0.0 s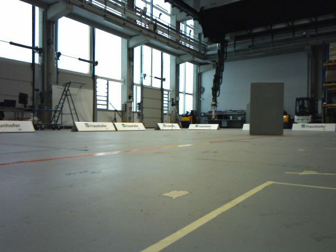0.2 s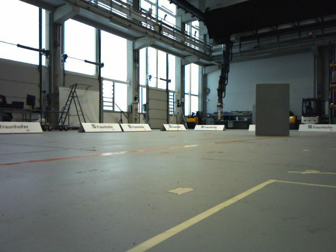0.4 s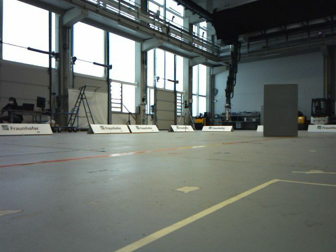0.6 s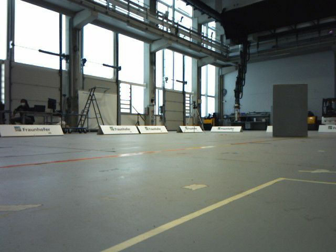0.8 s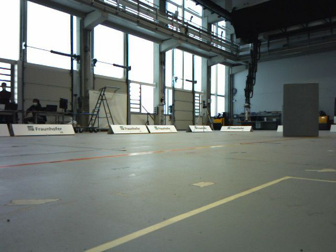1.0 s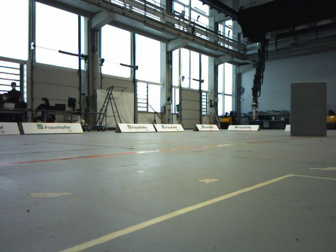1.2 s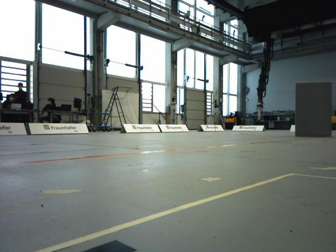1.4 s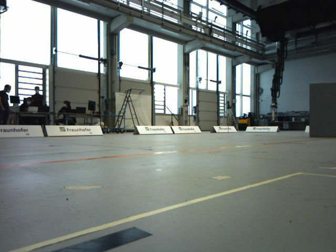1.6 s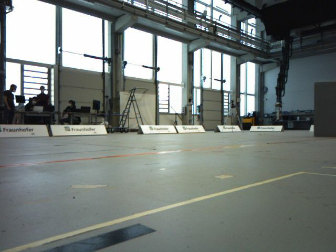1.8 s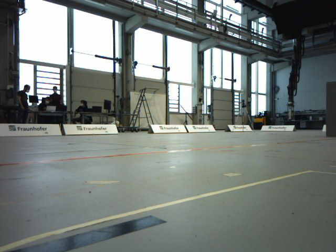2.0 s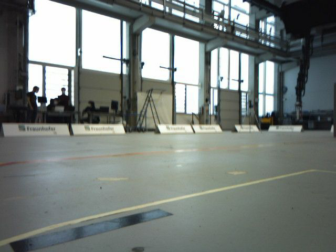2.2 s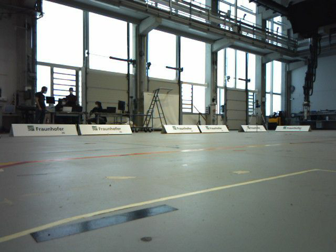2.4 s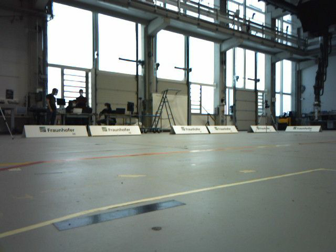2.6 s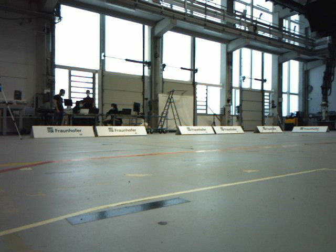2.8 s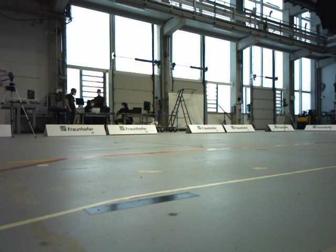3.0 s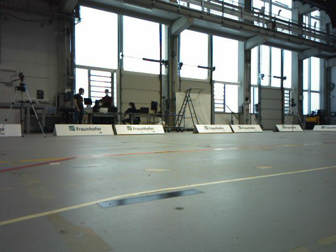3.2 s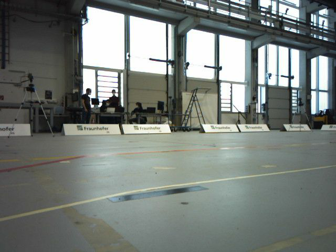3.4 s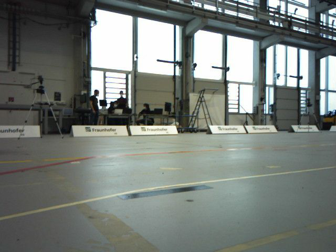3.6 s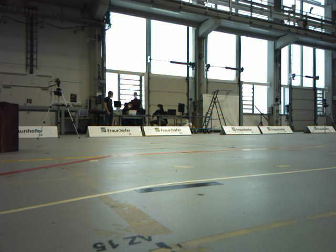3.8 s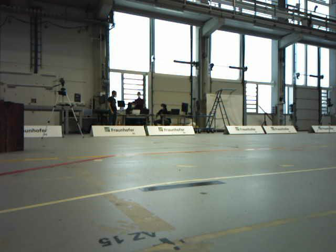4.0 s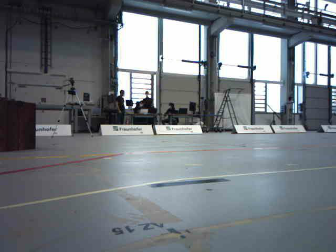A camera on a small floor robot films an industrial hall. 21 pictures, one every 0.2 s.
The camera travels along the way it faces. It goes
backward.
0.0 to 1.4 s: The camera pans to its left, which is counterclockwise from overhead, by about 10 degrees. It travels backward, about 0.3 m, so what stands in front gets smaller.
1.4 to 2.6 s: The camera travels backward, about 0.2 m, so what stands in front gets smaller.
2.6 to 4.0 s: The camera pans to its left, which is counterclockwise from overhead, by about 10 degrees. It travels backward, about 0.3 m, so what stands in front gets smaller.
The film runs backward here.
